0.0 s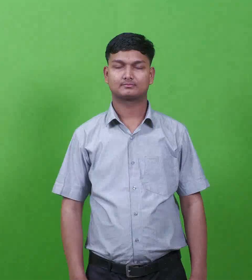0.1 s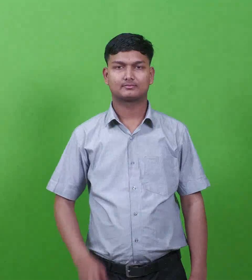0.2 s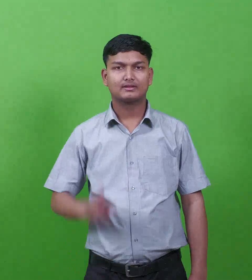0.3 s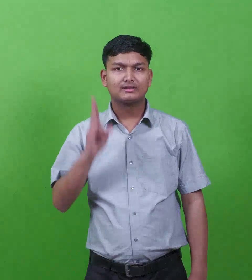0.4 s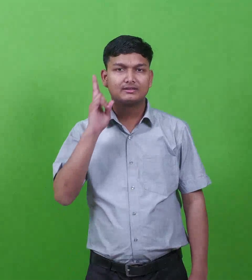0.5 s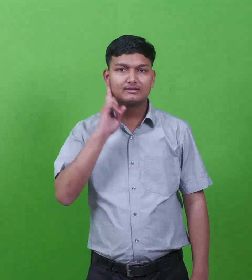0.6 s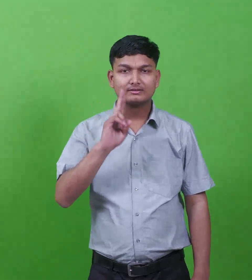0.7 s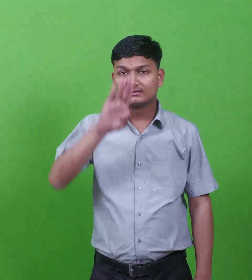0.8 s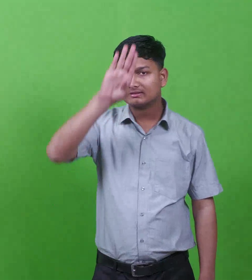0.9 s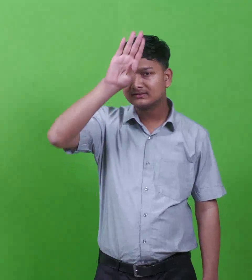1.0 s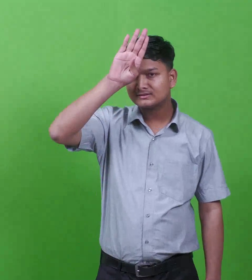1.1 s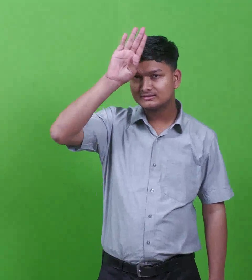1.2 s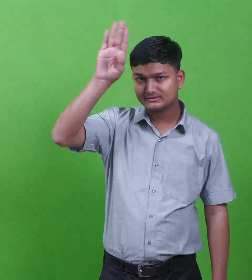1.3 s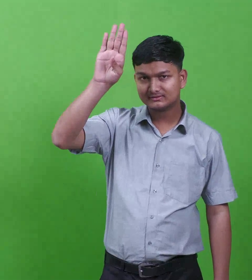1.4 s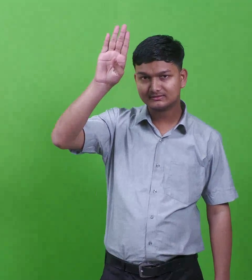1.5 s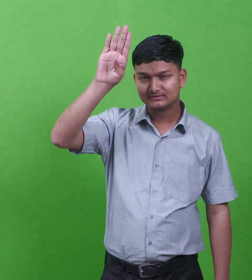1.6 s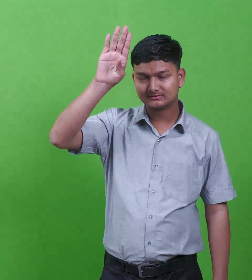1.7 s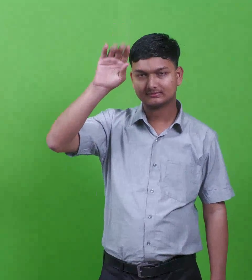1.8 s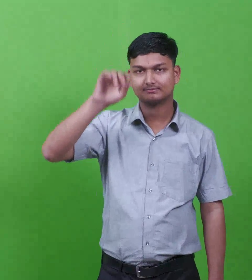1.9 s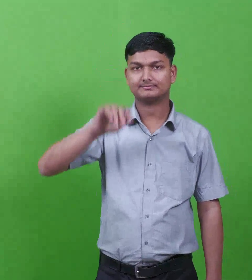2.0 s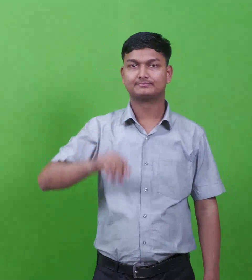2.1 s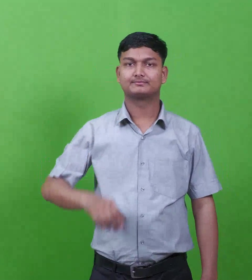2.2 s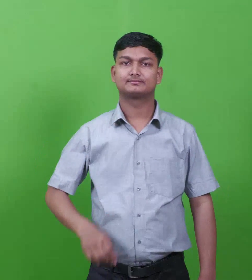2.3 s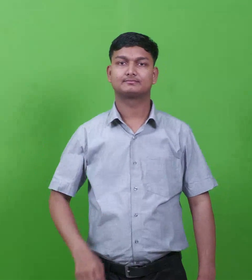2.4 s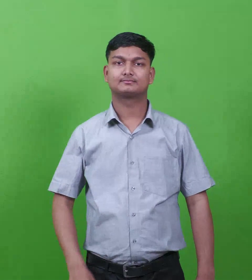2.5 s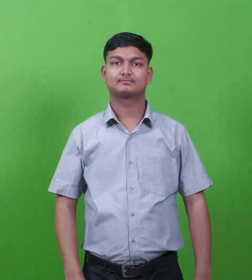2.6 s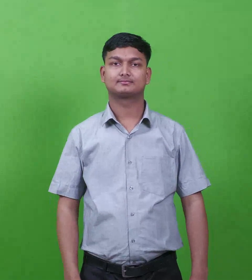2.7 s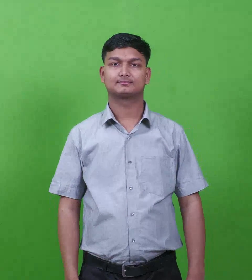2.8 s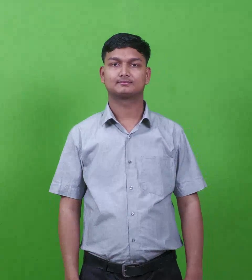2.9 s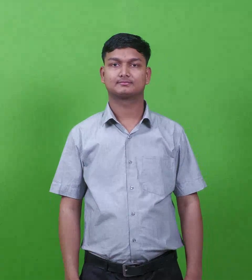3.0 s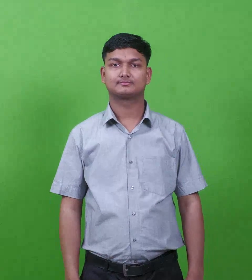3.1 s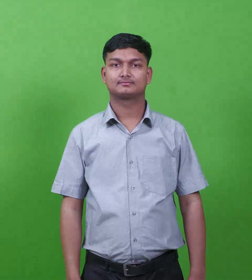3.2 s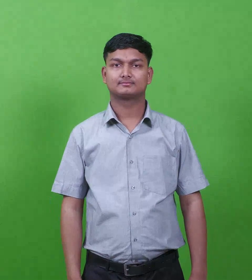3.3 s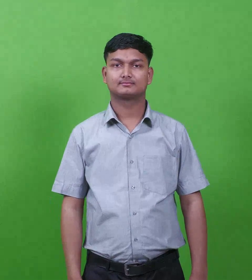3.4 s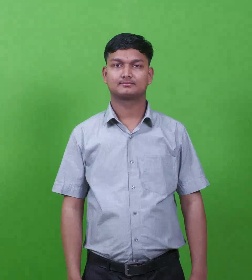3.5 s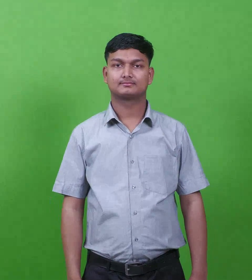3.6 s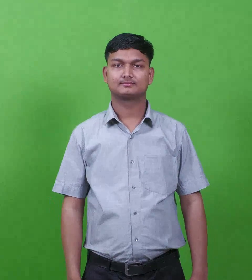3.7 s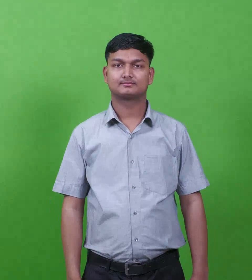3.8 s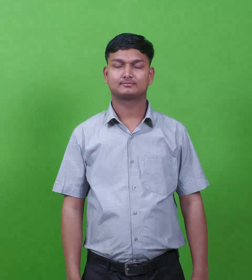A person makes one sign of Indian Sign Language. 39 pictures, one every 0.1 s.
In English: king aram
